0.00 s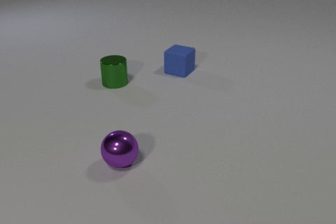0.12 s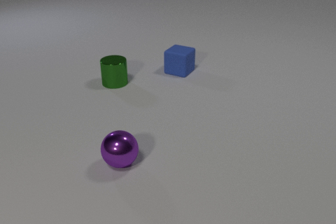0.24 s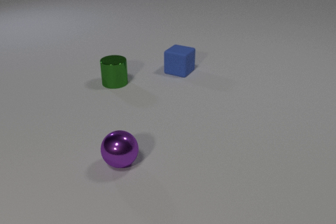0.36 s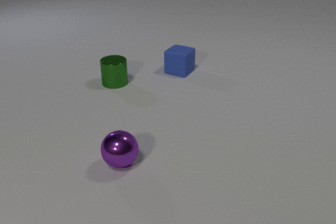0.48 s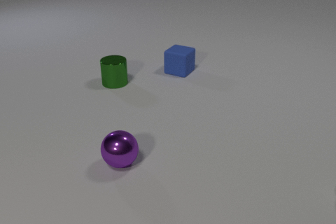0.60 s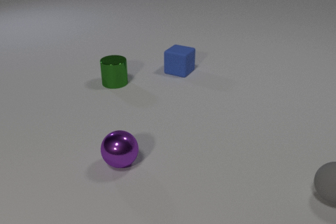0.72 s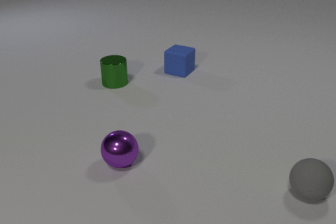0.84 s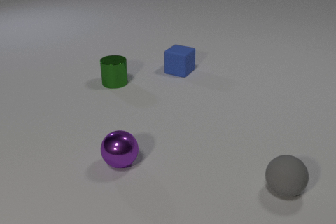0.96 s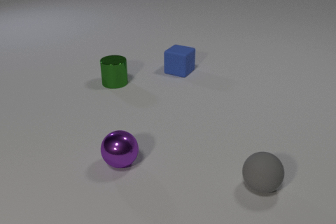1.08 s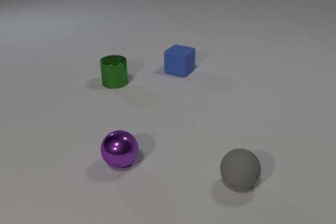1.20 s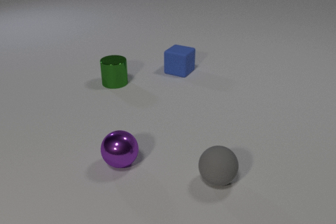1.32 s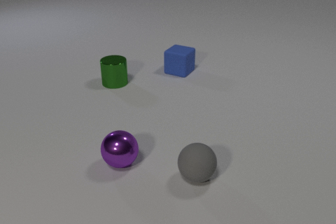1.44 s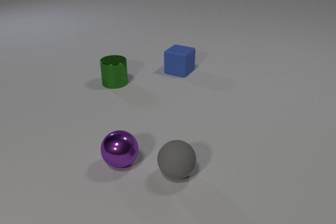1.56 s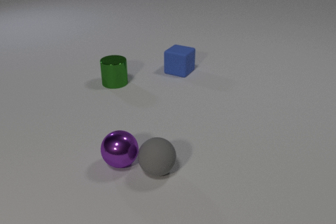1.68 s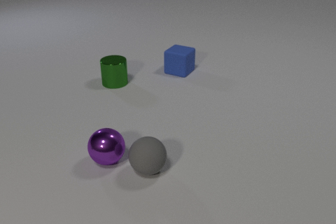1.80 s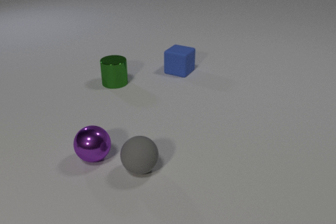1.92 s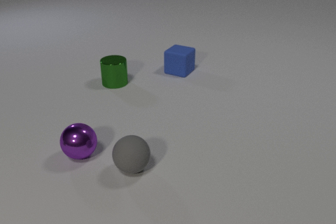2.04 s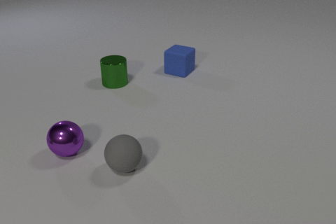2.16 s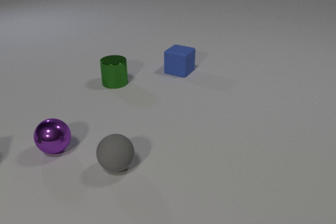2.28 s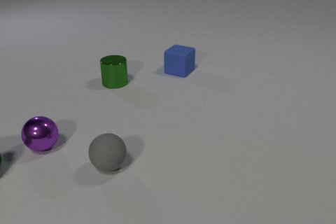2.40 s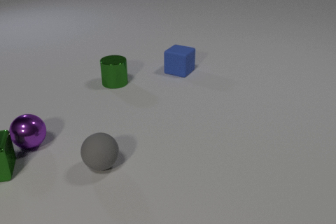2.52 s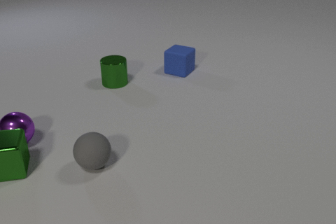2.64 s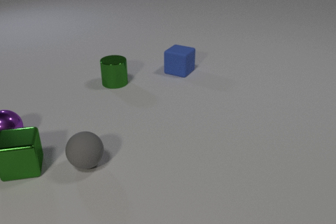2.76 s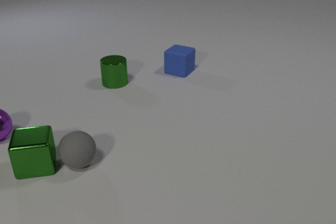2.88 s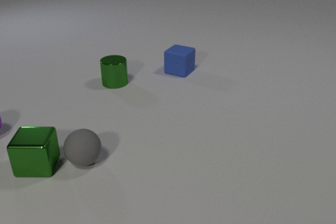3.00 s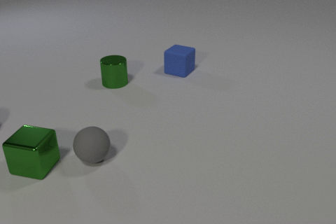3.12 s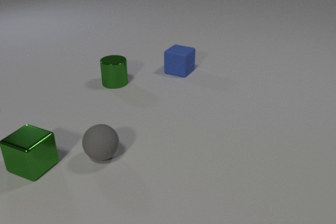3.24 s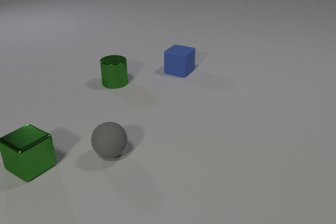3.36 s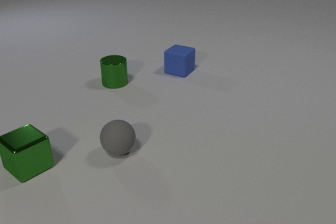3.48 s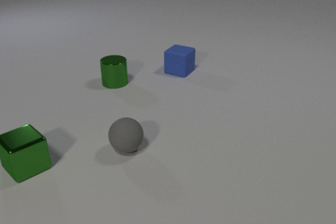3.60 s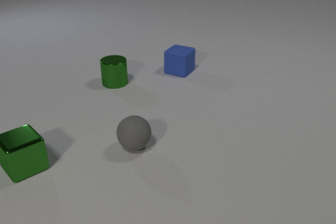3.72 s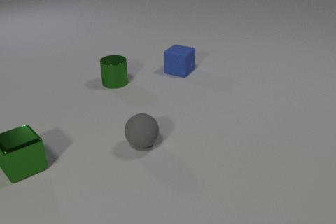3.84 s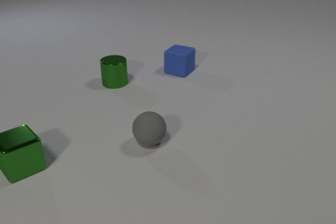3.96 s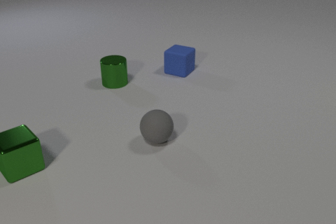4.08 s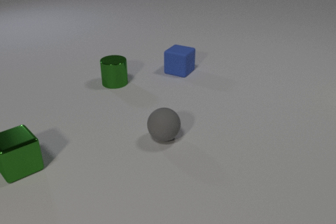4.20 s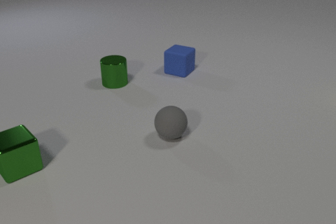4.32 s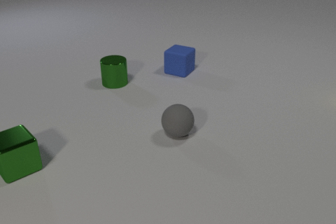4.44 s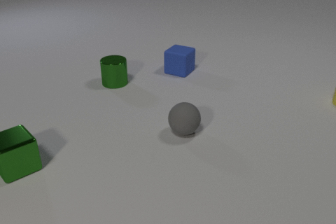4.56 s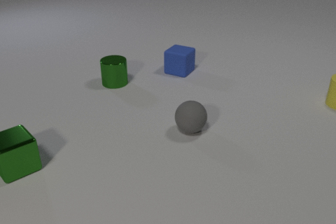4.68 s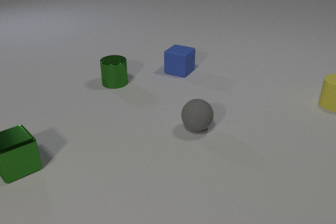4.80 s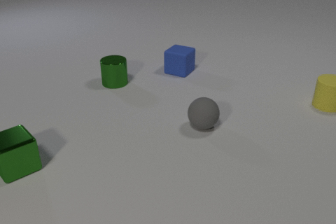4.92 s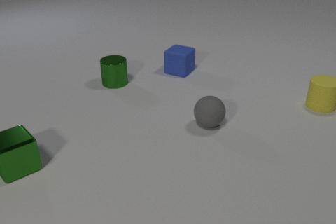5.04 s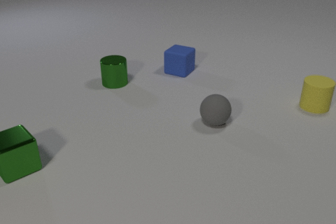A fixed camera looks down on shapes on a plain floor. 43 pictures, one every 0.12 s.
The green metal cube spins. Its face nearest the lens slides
to the left.
The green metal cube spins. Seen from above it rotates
clockwise.
0.00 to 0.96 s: The gray rubber sphere comes in at the right edge, rolls to the left.
0.96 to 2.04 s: The gray rubber sphere rolls to the left. The purple metal sphere rolls to the left and away from the camera. The gray rubber sphere and the purple metal sphere collide.
2.04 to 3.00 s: The gray rubber sphere rolls to the left and away from the camera. The purple metal sphere rolls to the left and away from the camera, leaves at the left edge. The green metal cube comes in at the left edge, slides to the right, spins clockwise seen from above by about 30 degrees, its near face sliding to the left. The gray rubber sphere and the green metal cube collide.
3.00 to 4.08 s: The gray rubber sphere rolls to the right and away from the camera. The green metal cube slides to the left, spins so that its near face slides to the left, clockwise seen from above.
4.08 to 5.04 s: The gray rubber sphere rolls to the right and away from the camera. The yellow rubber cylinder comes in at the right edge, slides to the left and toward the camera.
Are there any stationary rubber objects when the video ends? yes.
How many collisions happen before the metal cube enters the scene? 1.
How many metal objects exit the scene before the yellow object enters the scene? 1.
